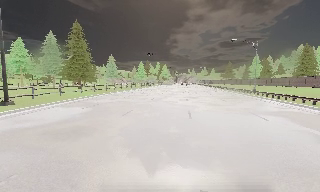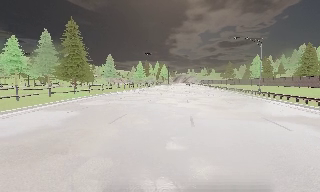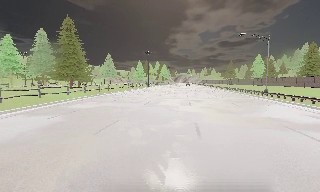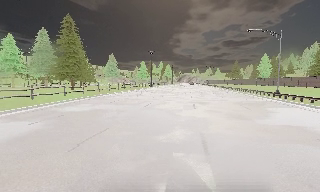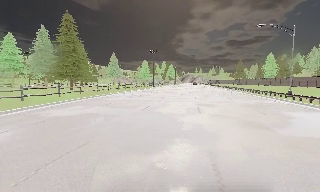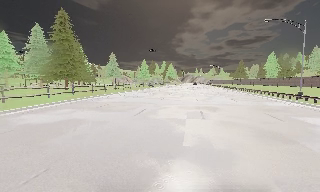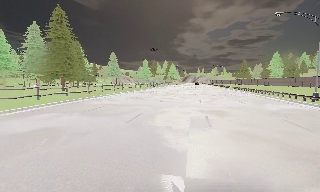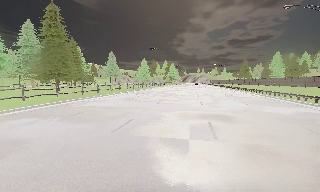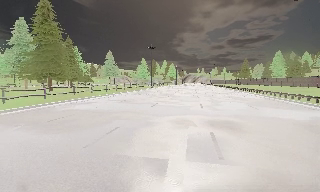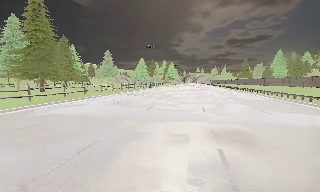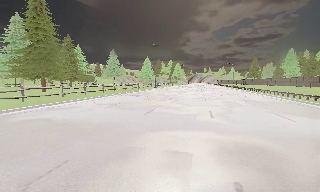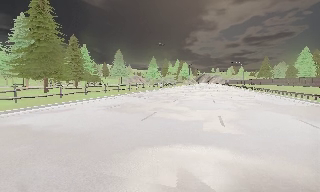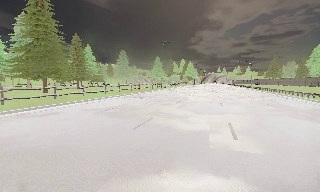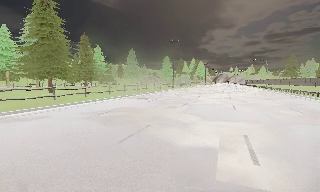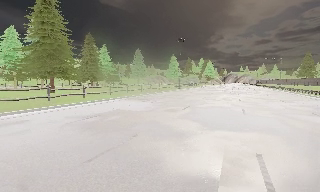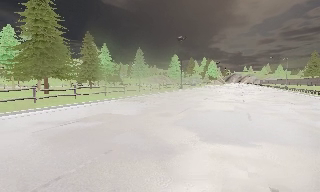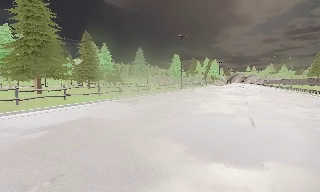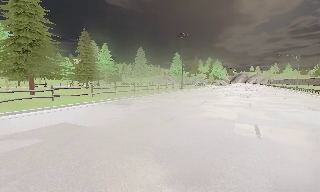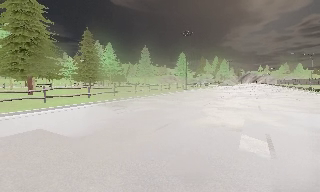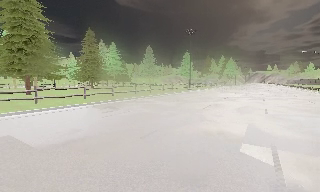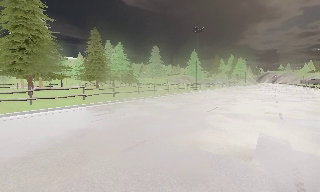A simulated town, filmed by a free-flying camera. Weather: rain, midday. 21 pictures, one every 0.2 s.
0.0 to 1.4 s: The camera travels forward, about 10 m, so what stands in front looms larger.
1.4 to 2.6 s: The camera pans to its left, which is counterclockwise from overhead, by about 10 degrees. It travels forward, about 9 m, so what stands in front looms larger.
2.6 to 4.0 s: The camera pans to its left, which is counterclockwise from overhead, by about 15 degrees. It travels forward and to its right, about 9 m, so what stands in front looms larger.
The film runs forward here.
